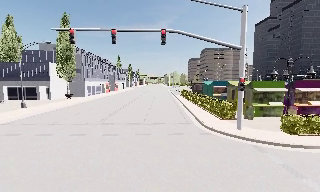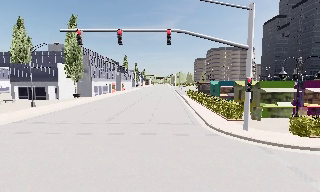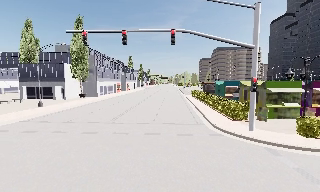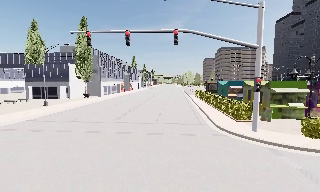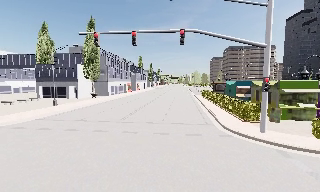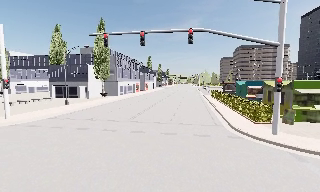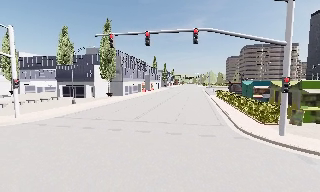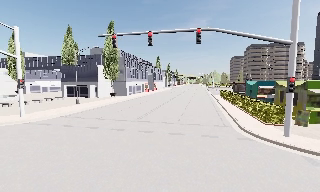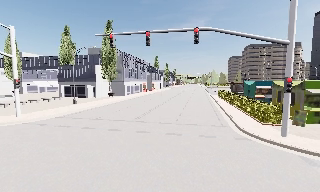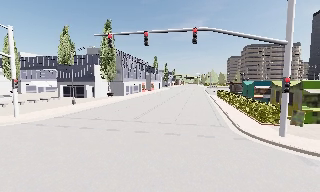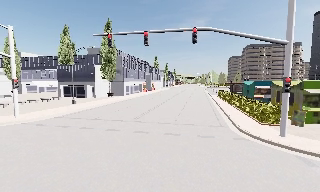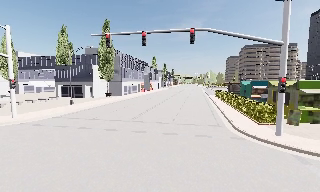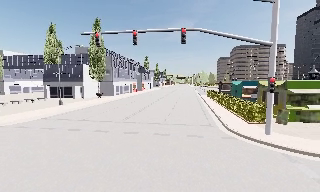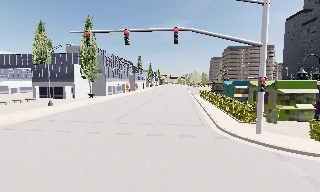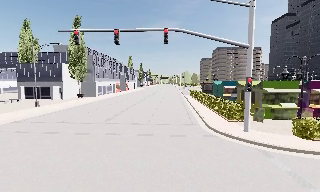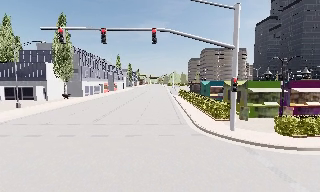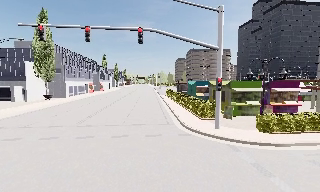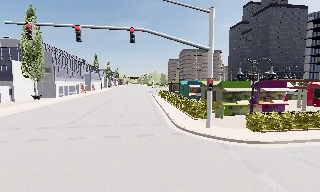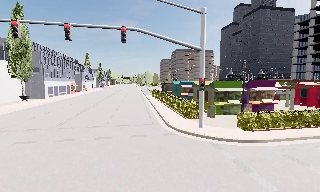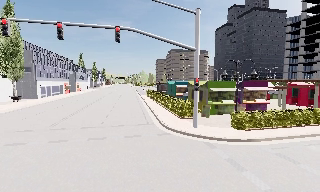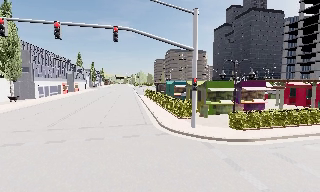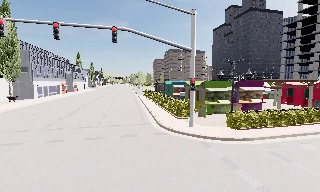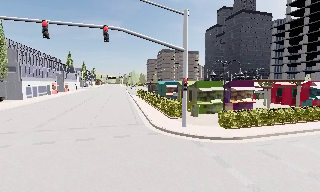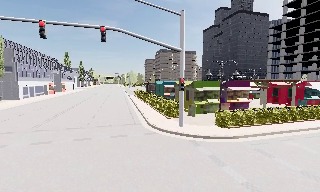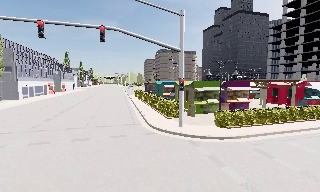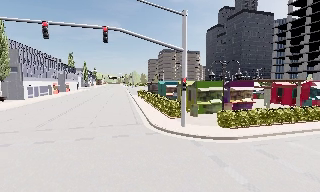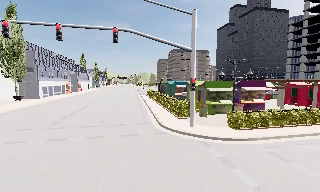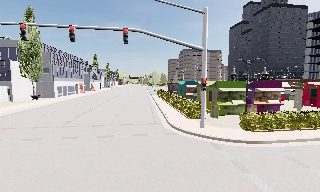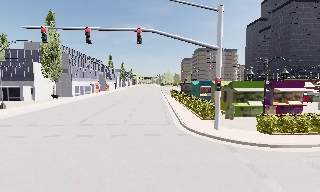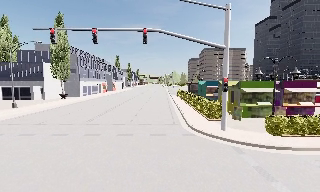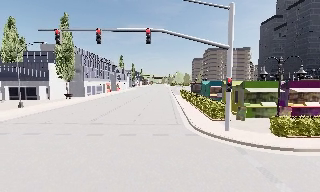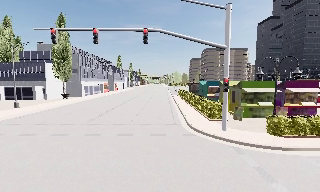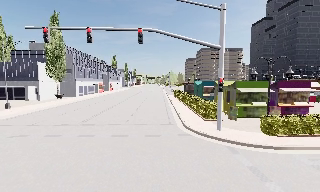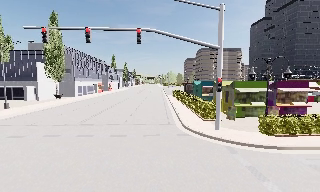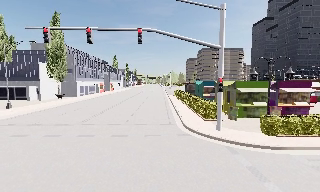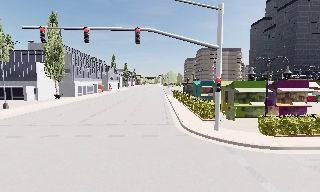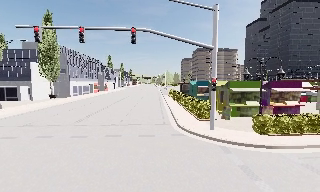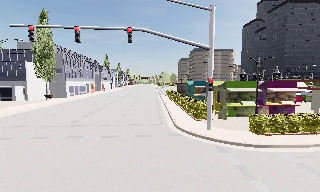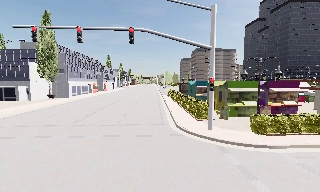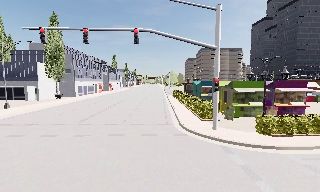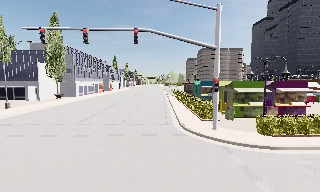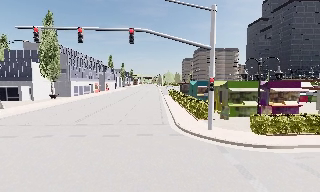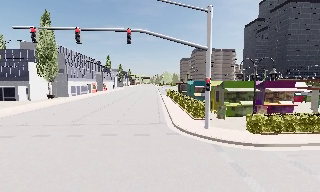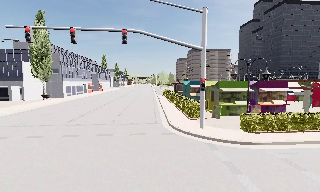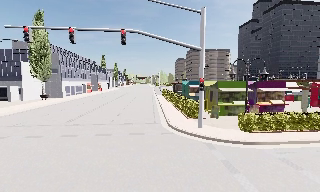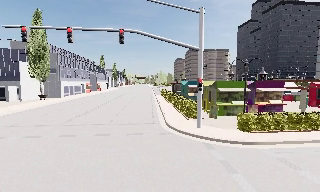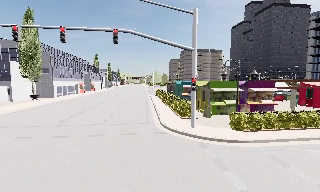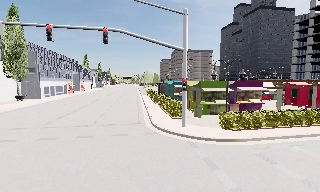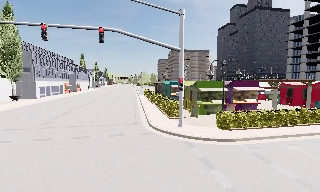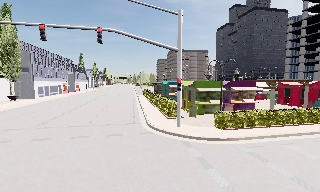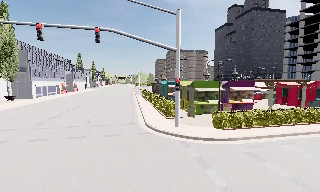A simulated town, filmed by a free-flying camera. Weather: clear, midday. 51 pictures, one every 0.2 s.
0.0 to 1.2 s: The scene slides to the right, as the camera pans about 10 degrees to its left.
1.2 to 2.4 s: The camera shifts only a little, or ends up much as it began.
2.4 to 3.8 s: The camera swings to its right by about 20 degrees, and the scene slides to the left.
3.8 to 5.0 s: The camera shifts only a little, or ends up much as it began.
5.0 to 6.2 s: The camera pans to its left, which is counterclockwise from overhead, by about 15 degrees.
6.2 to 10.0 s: The camera swings to its right by about 10 degrees, and the scene slides to the left. It travels to its right, about 1 m, so close, fixed things drift to the left.
The film runs forward here.
